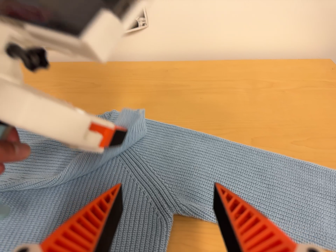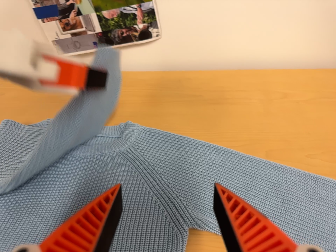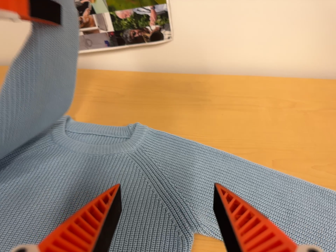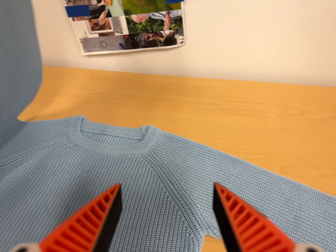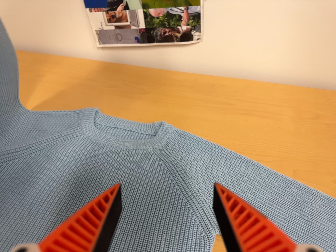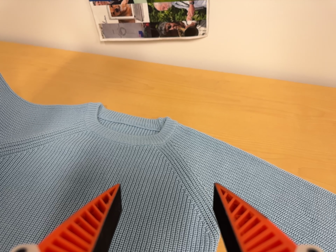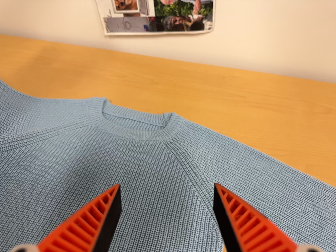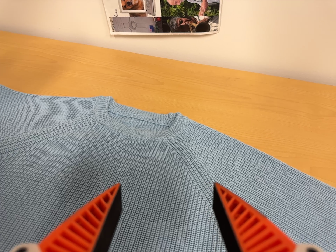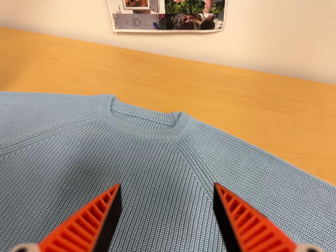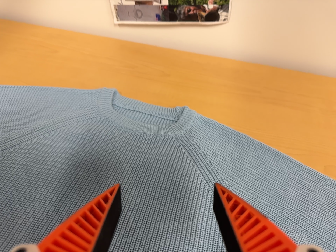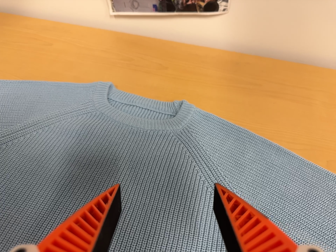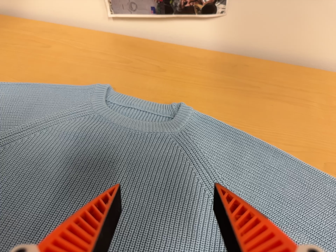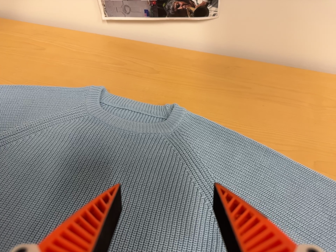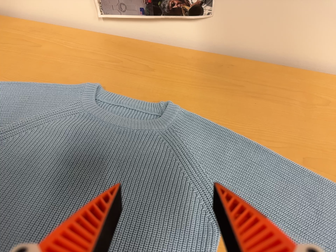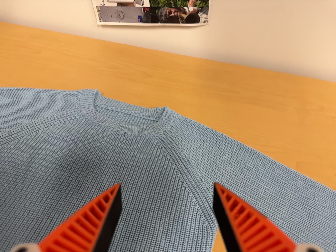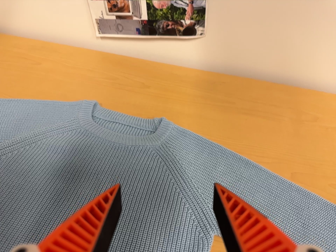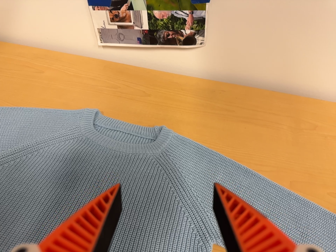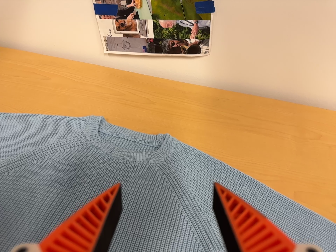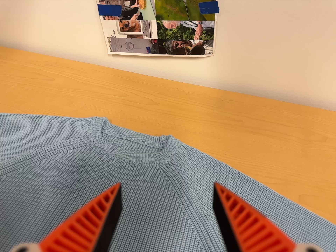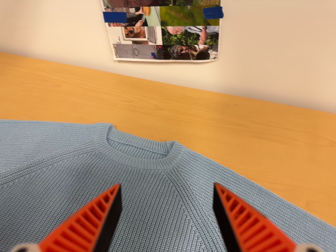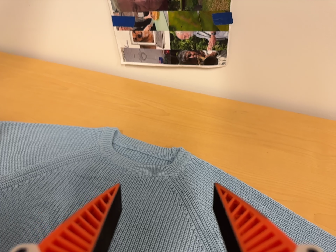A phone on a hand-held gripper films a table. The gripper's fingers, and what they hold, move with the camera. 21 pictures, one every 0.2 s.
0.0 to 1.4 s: The camera travels to its left, about 9 cm, so close, fixed things drift to the right. It rolls about its line of sight by about 10 degrees, and the scene rotates clockwise.
1.4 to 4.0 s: The camera travels toward the top of its view, about 5 cm, so close, fixed things drift downward.
The film runs backward here.
